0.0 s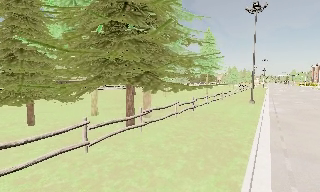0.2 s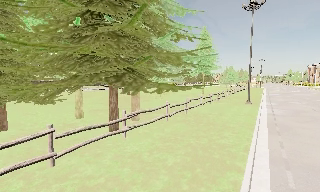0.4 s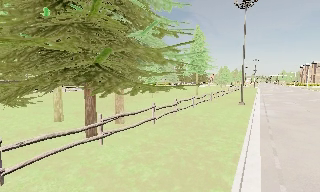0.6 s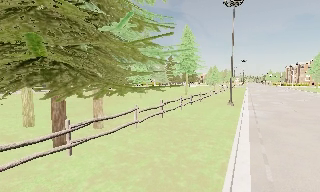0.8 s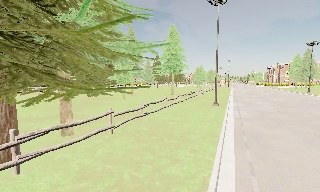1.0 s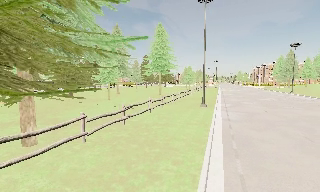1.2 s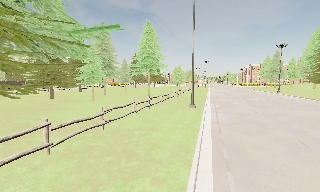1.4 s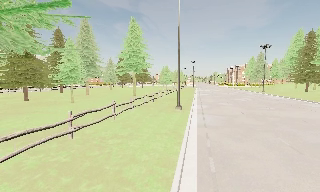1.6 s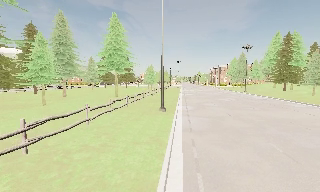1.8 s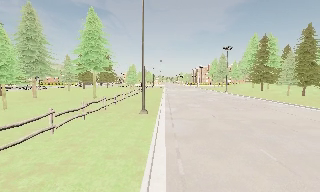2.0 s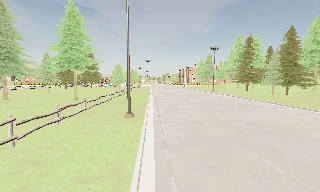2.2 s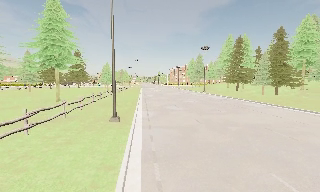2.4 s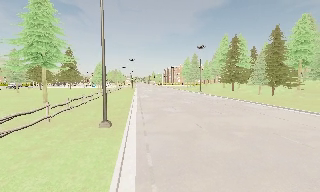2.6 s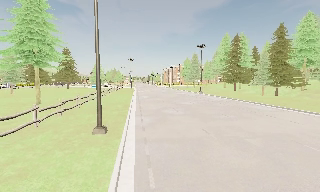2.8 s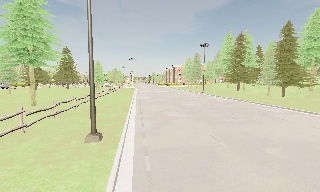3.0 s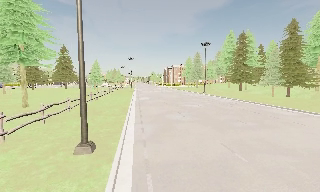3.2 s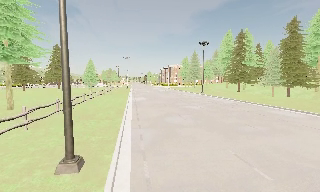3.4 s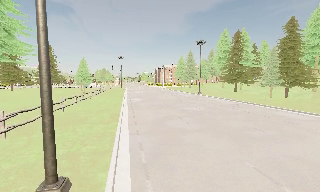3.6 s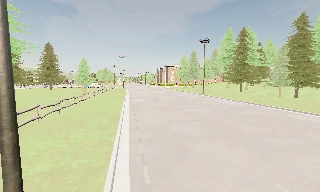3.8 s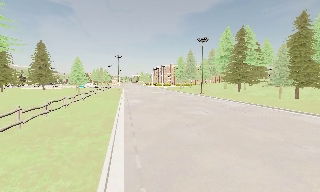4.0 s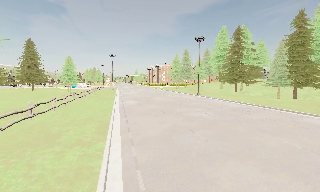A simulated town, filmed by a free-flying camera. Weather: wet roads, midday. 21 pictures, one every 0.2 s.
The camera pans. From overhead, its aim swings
clockwise.
The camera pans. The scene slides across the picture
to the left.
0.0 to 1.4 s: The camera pans to its right, which is clockwise from overhead, by about 20 degrees. It travels forward and to its right, about 7 m, so what stands in front looms larger.
1.4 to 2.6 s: The camera swings to its right by about 20 degrees, and the scene slides to the left. It travels forward, about 7 m, so what stands in front looms larger.
2.6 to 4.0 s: The camera travels forward, about 8 m, so what stands in front looms larger.
The film runs forward here.
